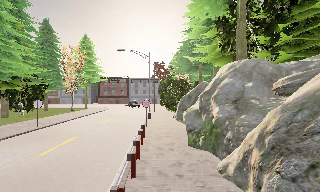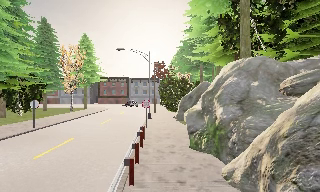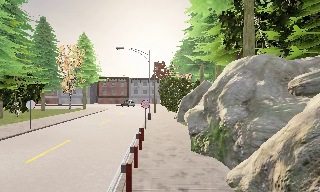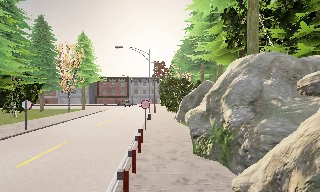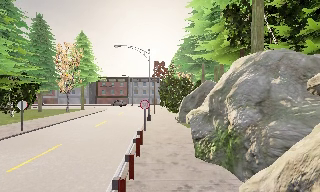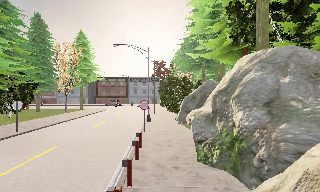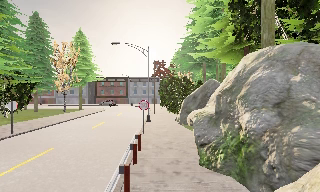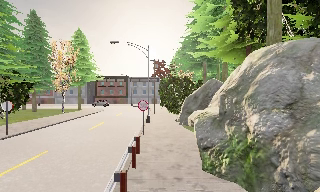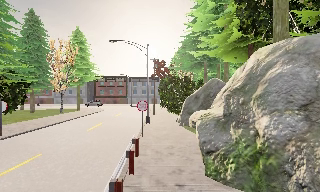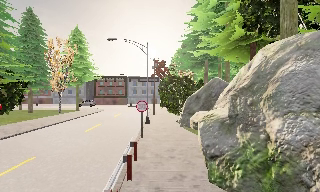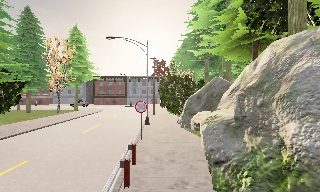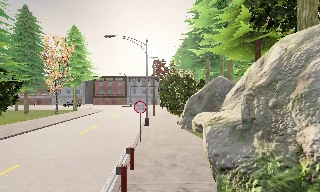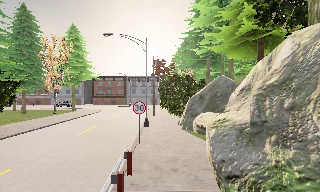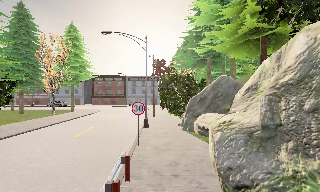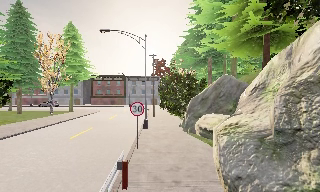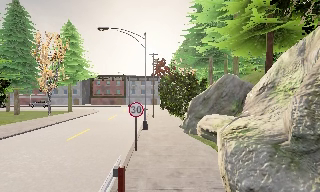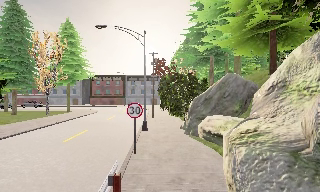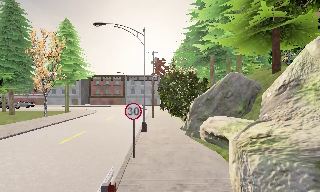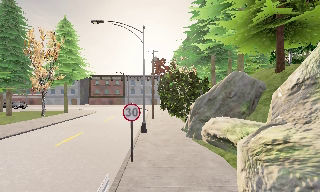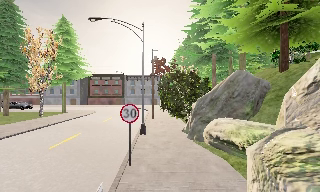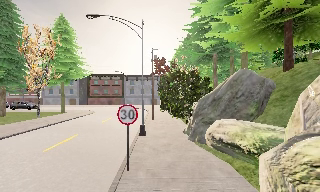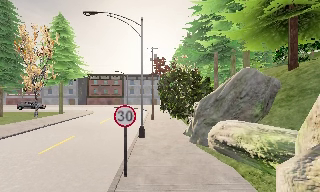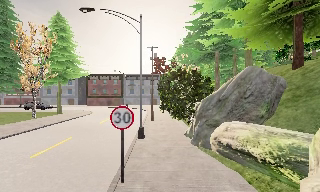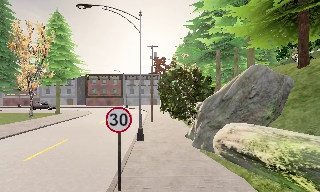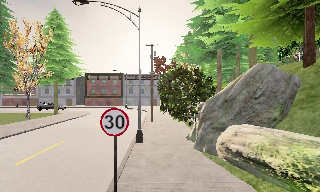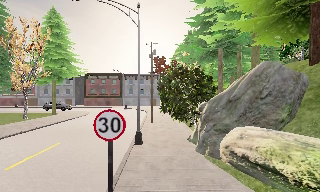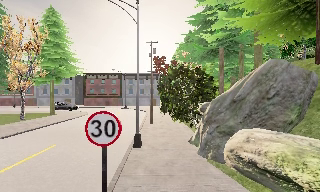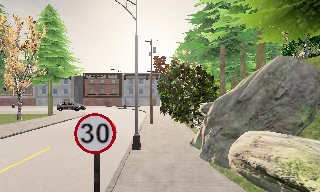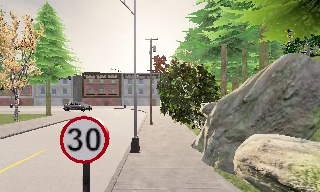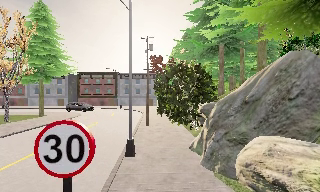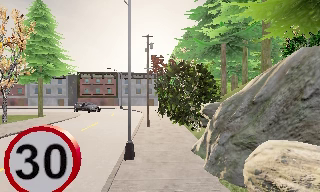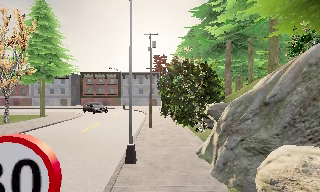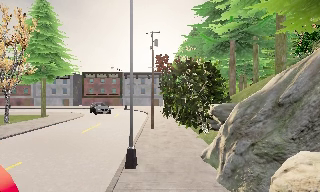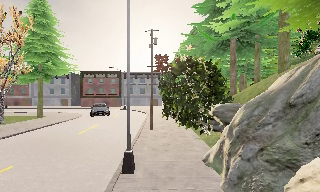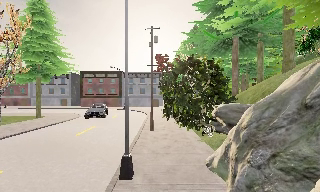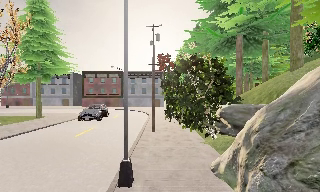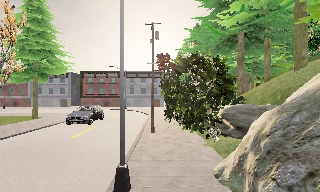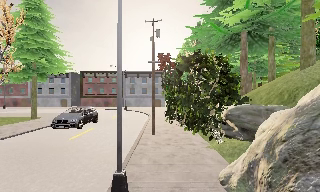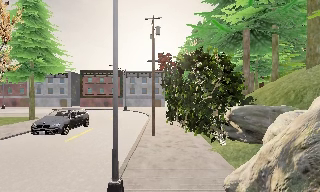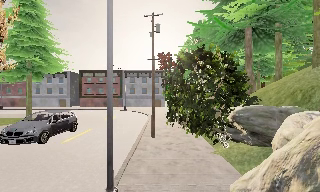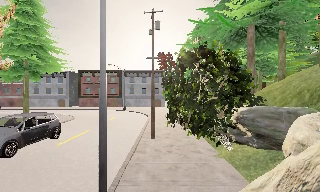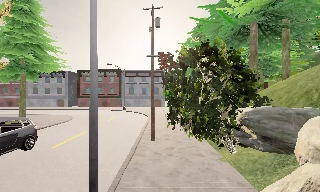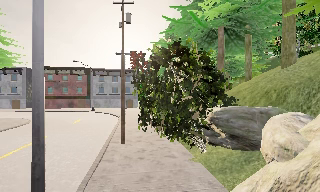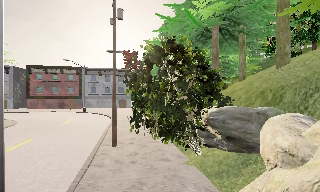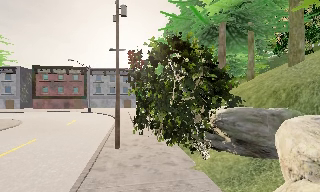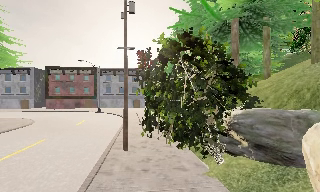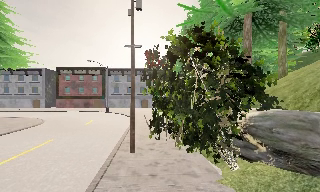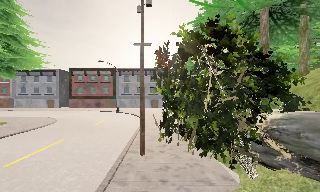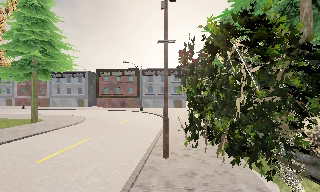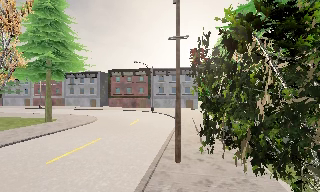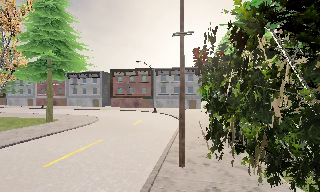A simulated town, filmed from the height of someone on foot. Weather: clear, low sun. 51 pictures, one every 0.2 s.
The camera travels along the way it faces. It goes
forward.
0.0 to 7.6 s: The camera travels forward, about 15 m, so what stands in front looms larger.
7.6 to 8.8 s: The scene slides to the left, as the camera pans about 10 degrees to its right. It travels forward, about 2 m, so what stands in front looms larger.
8.8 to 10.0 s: The camera swings to its left by about 25 degrees, and the scene slides to the right. It travels forward, about 2 m, so what stands in front looms larger.
The film runs forward here.
